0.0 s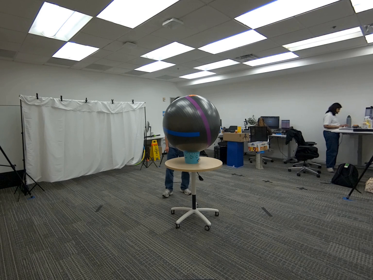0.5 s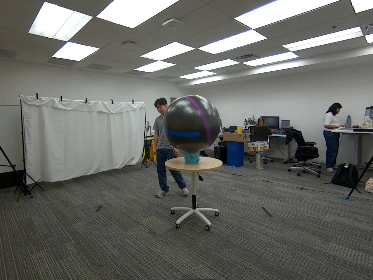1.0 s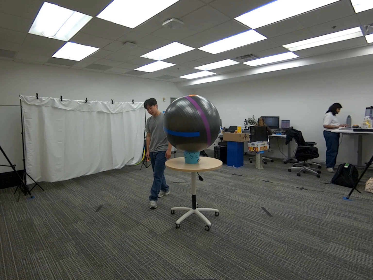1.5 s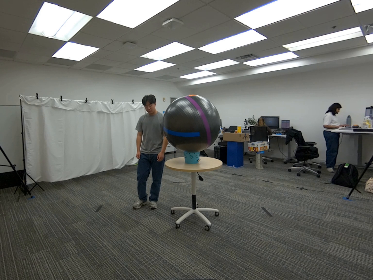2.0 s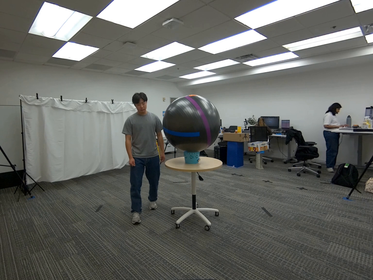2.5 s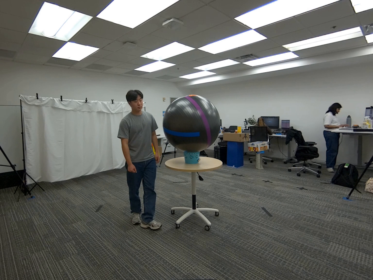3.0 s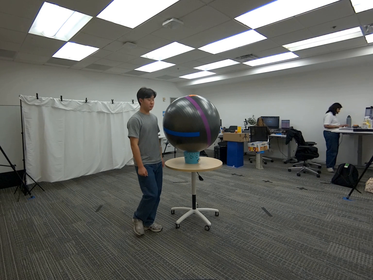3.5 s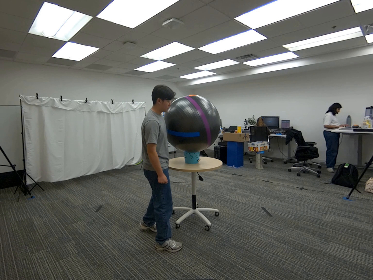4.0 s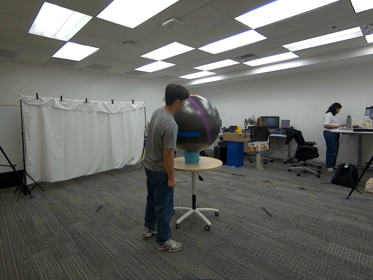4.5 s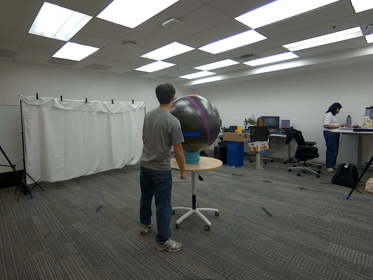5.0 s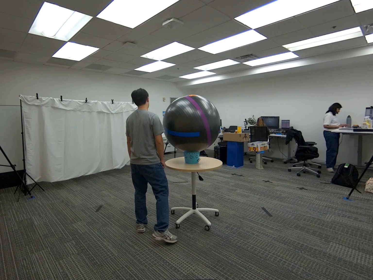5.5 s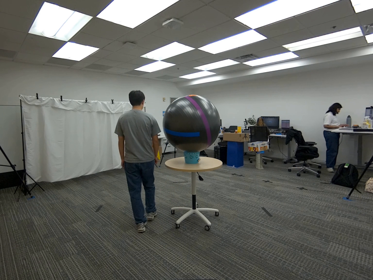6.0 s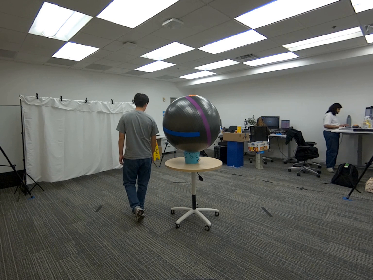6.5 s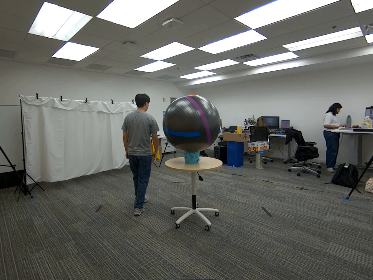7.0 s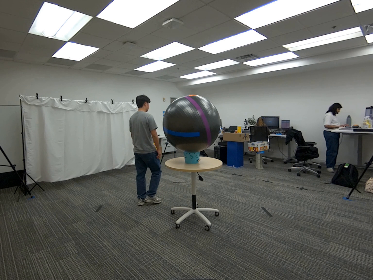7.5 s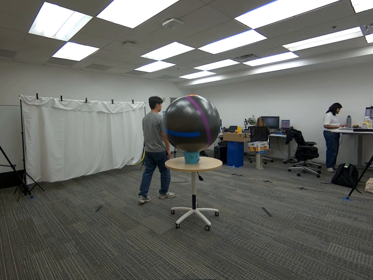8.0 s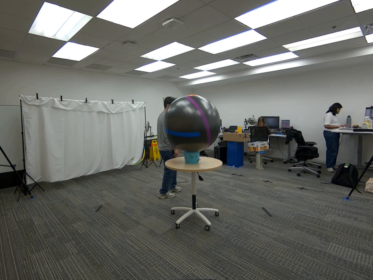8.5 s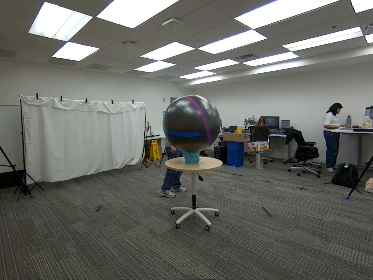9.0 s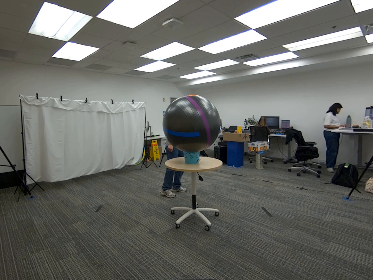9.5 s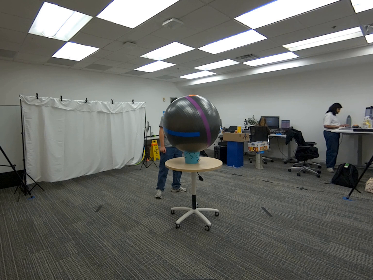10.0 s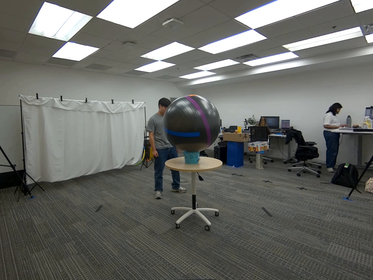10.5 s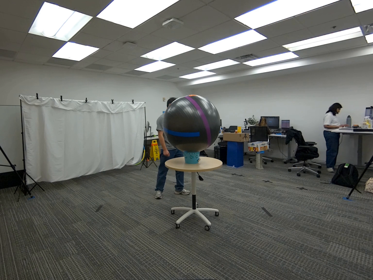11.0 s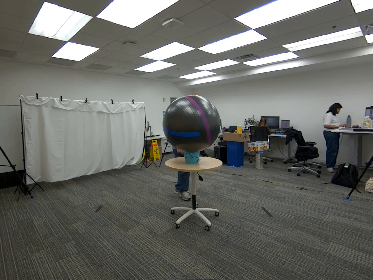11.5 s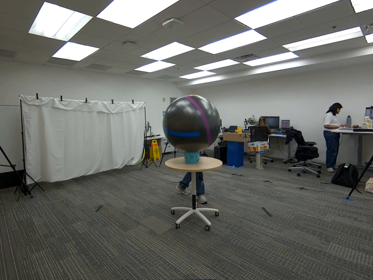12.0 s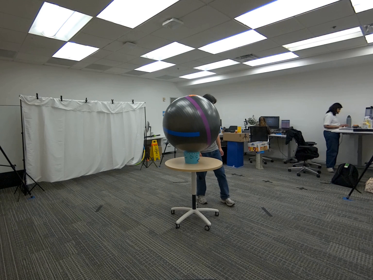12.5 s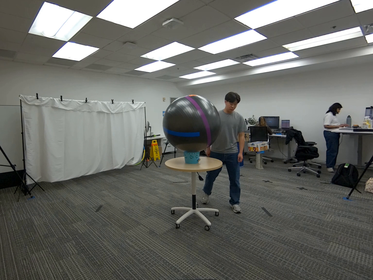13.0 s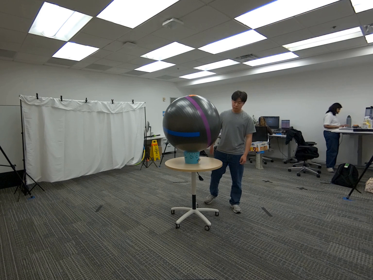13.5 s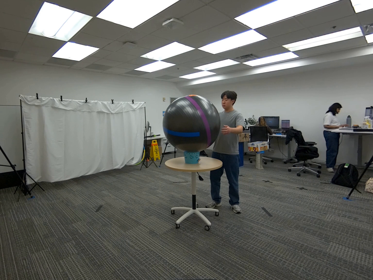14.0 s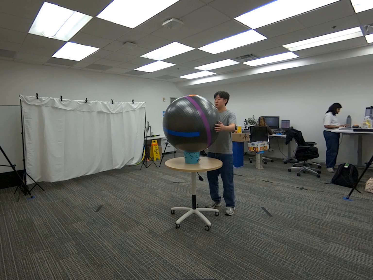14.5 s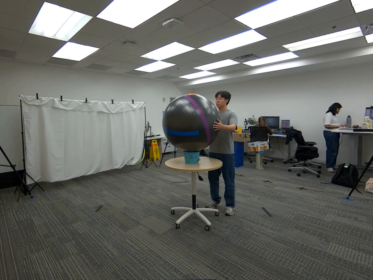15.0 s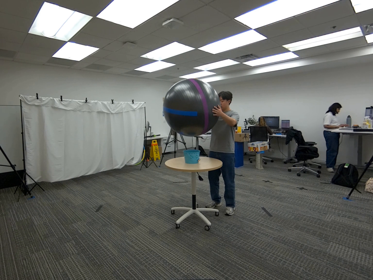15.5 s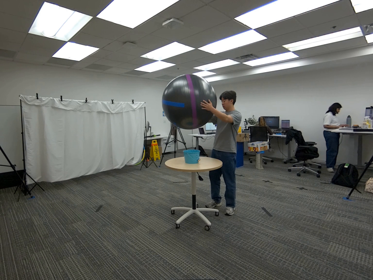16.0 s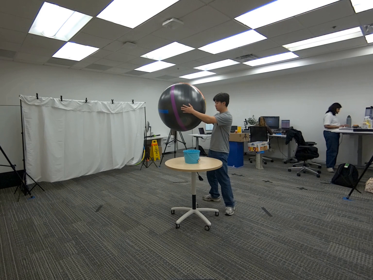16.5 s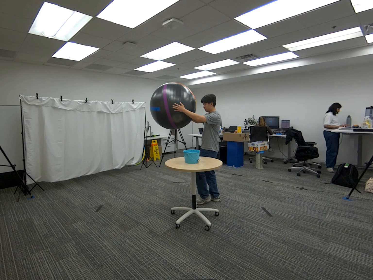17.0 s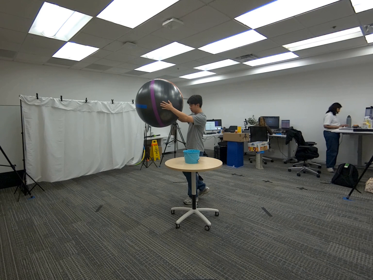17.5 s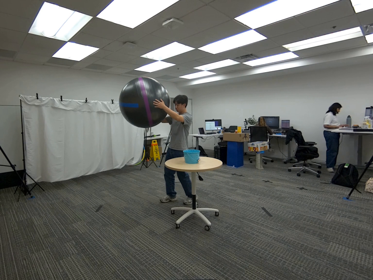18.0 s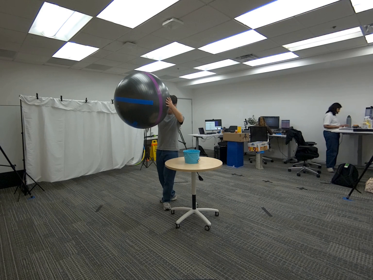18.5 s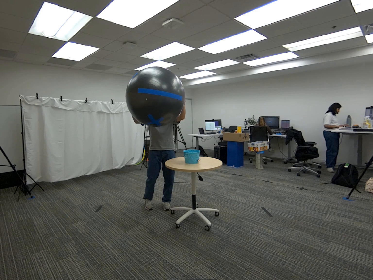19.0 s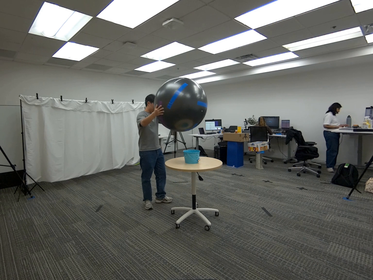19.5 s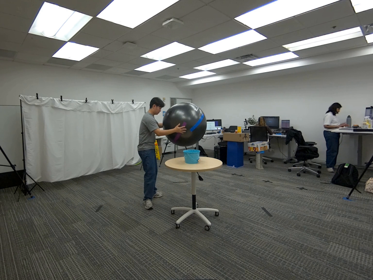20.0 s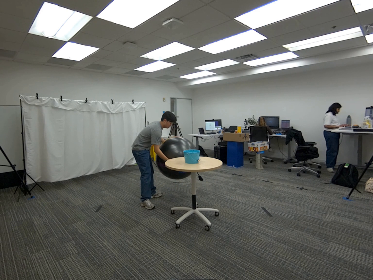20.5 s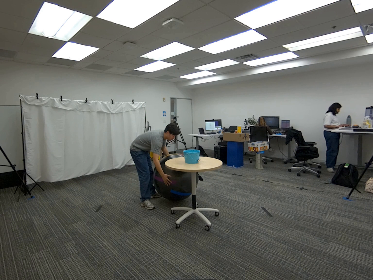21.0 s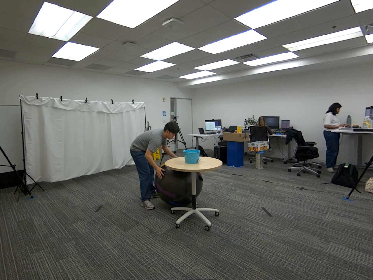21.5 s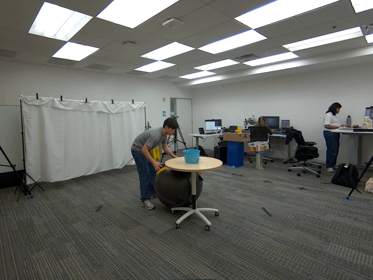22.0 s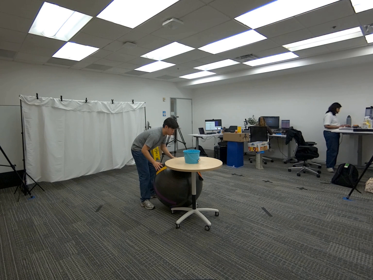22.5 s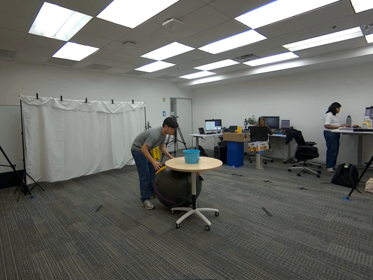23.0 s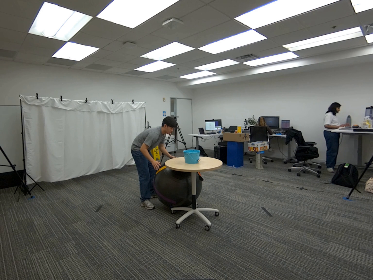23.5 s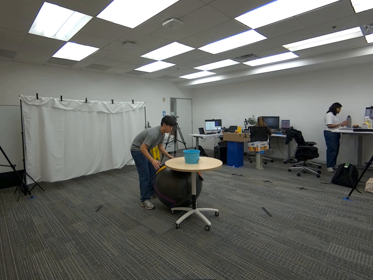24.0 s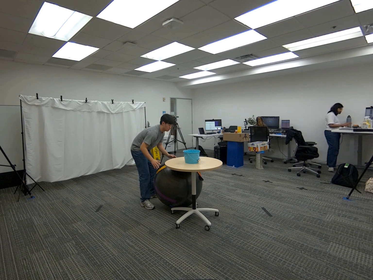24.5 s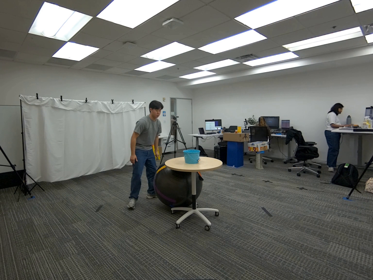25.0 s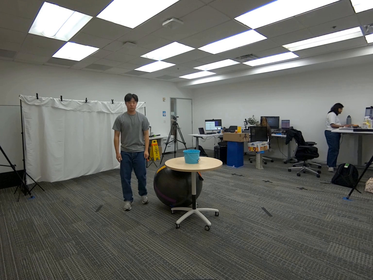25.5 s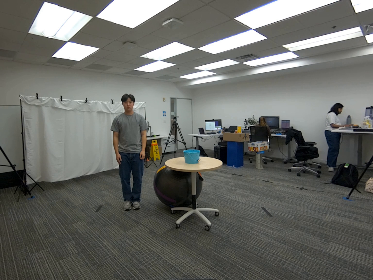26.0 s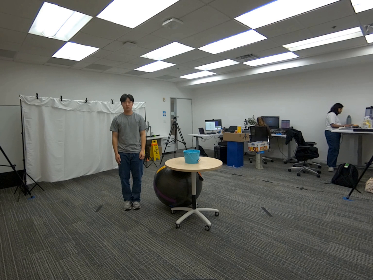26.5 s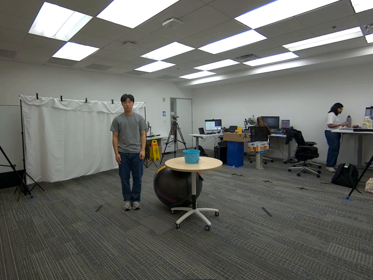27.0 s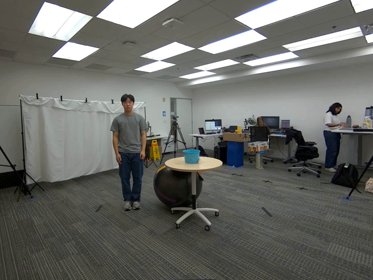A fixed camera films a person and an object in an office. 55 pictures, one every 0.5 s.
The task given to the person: Walk over to the yoga ball on the round table sitting on the blue basket and place on the ground.
